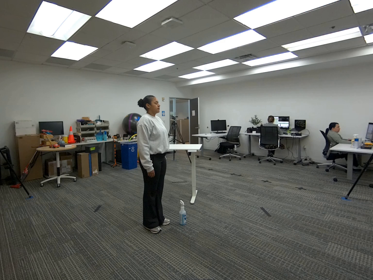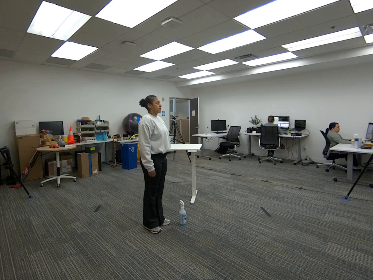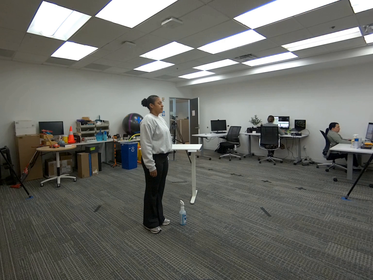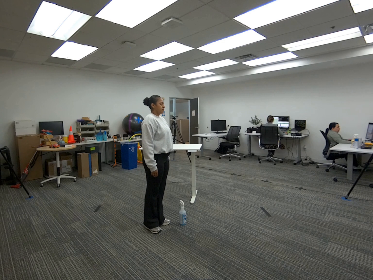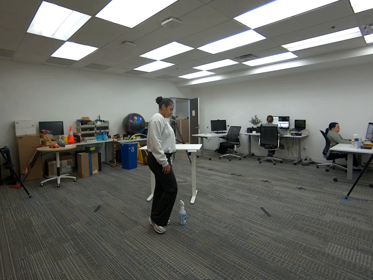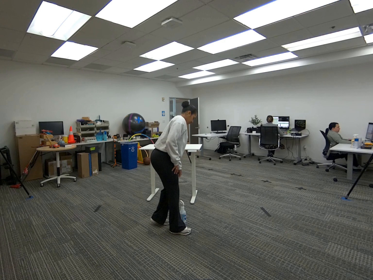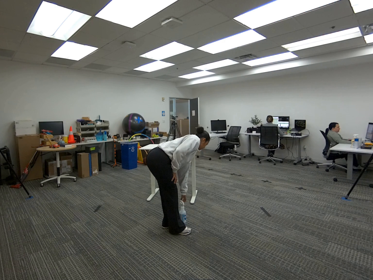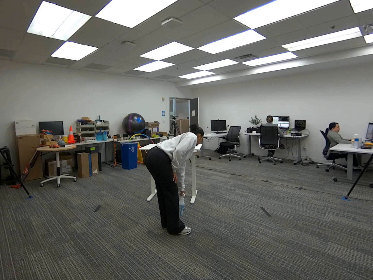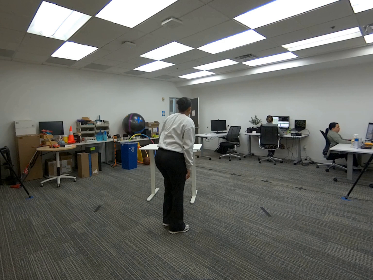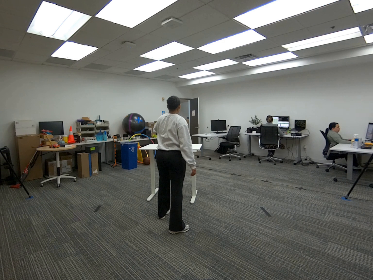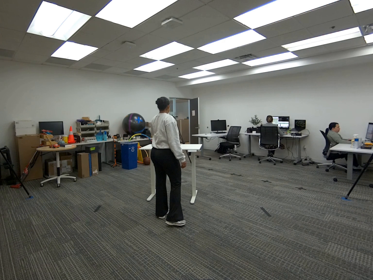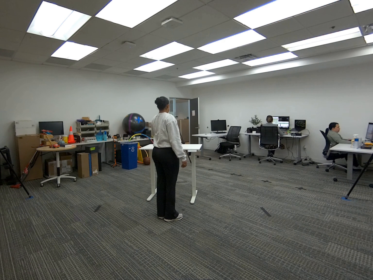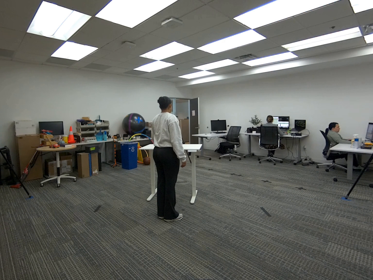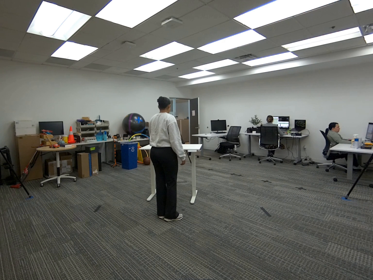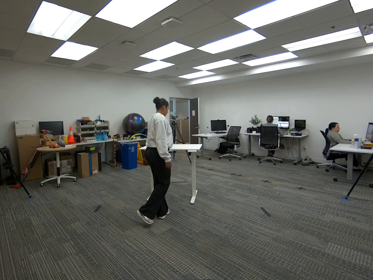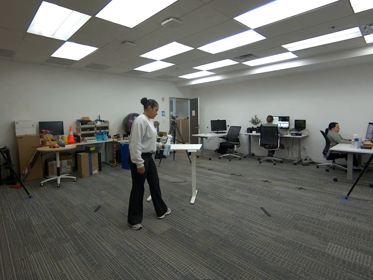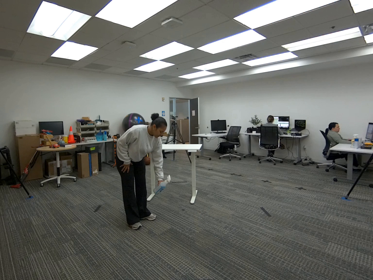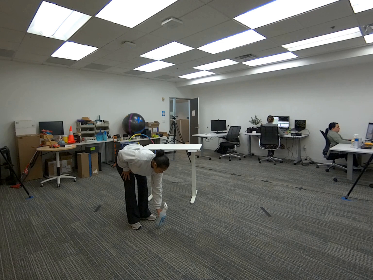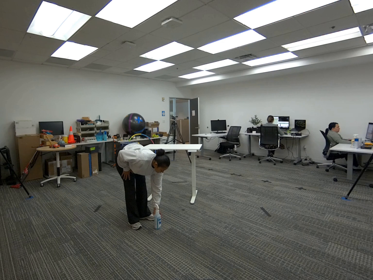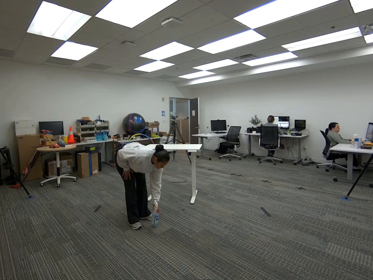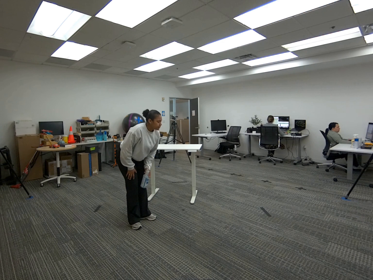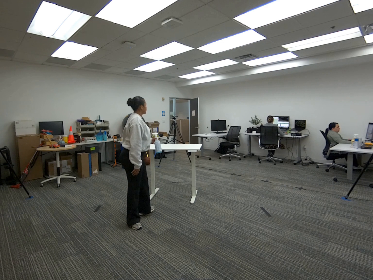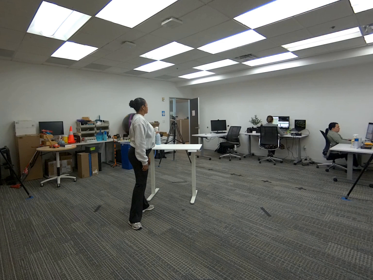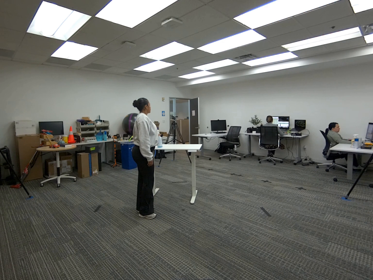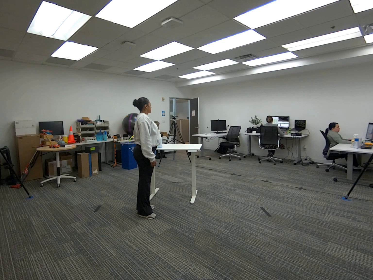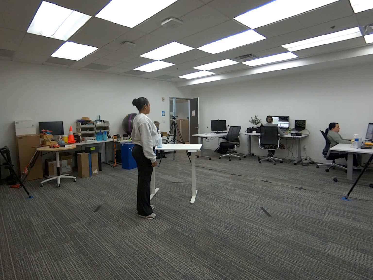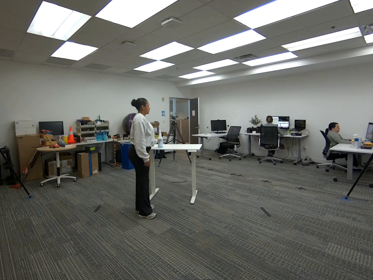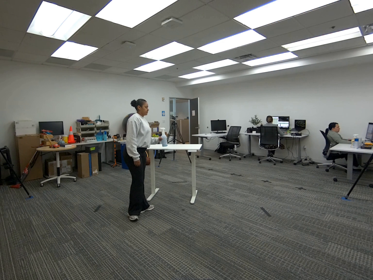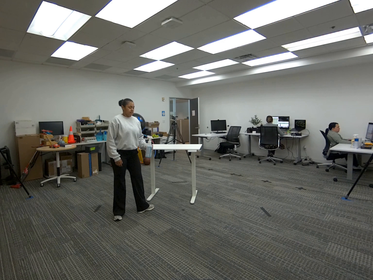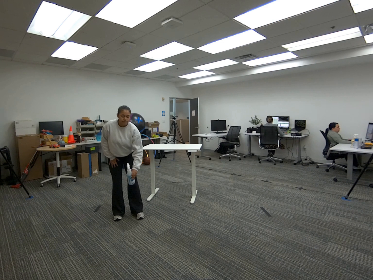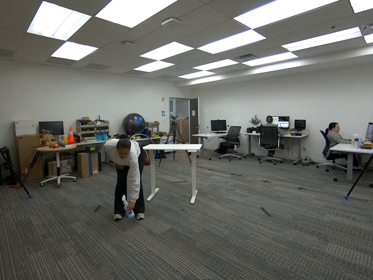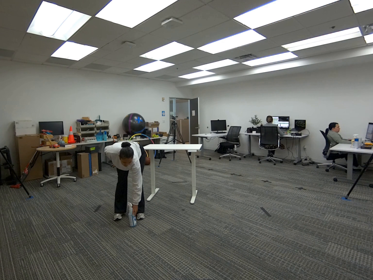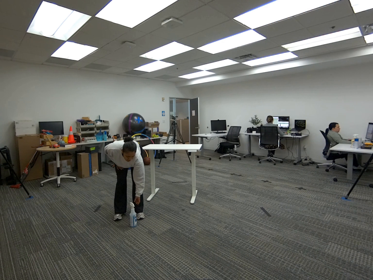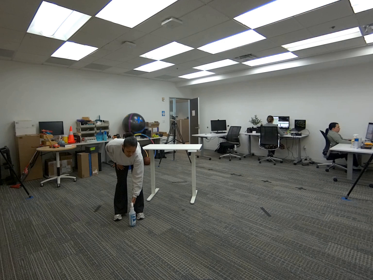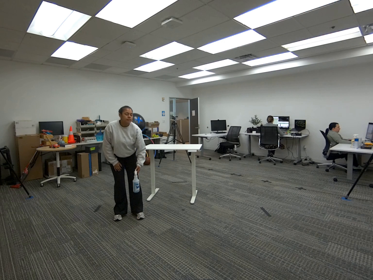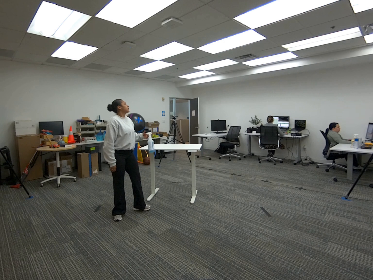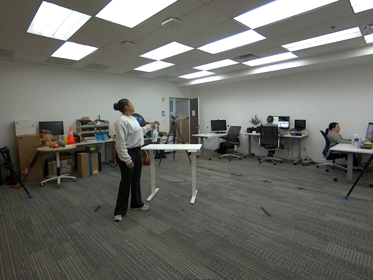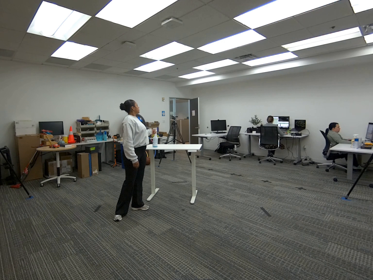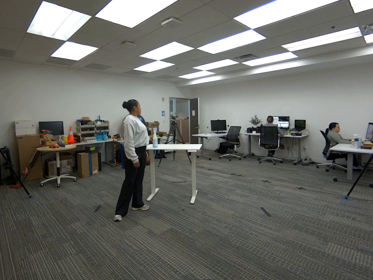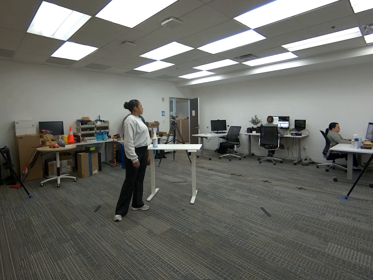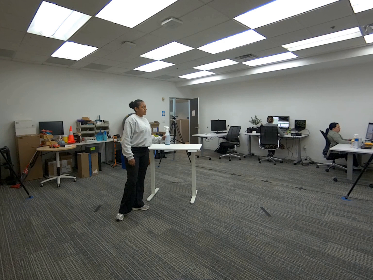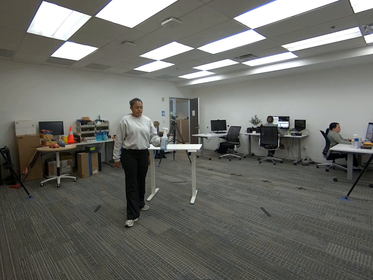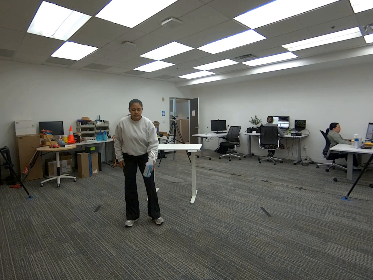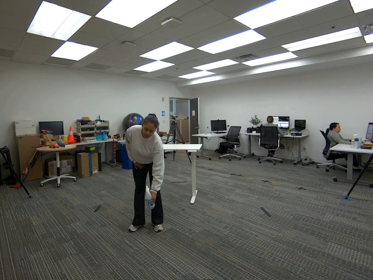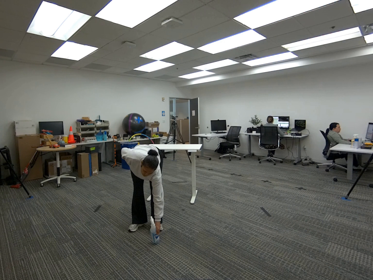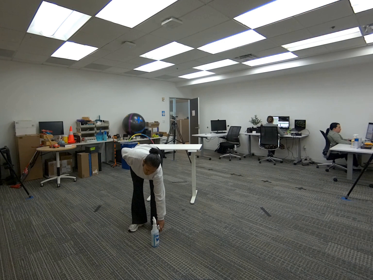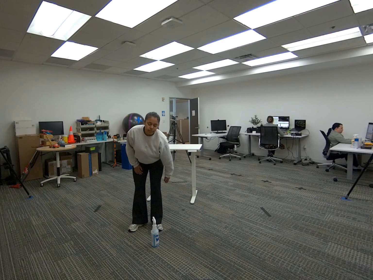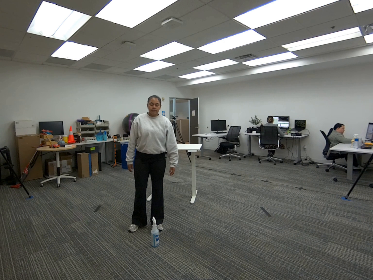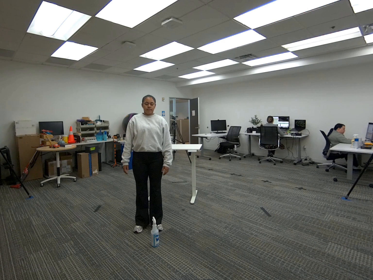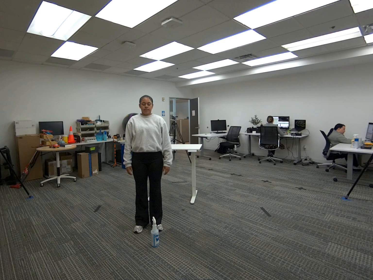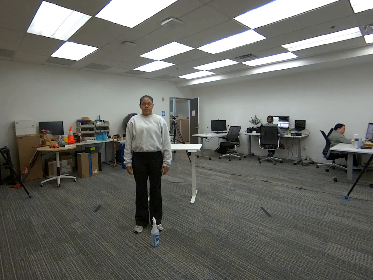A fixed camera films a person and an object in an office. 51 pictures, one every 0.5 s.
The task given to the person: Walk to the spray bottle on the ground, pick up the spray bottle with your left hand and place it on the white desk.
